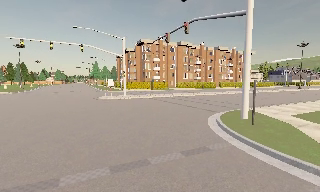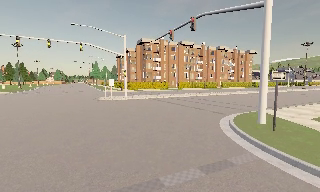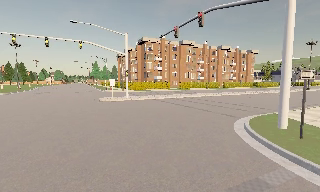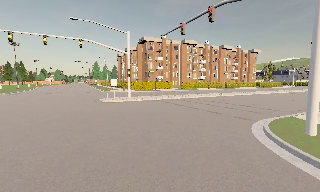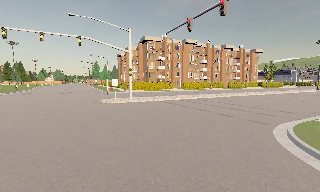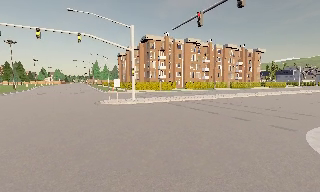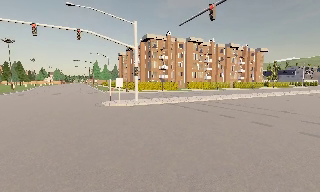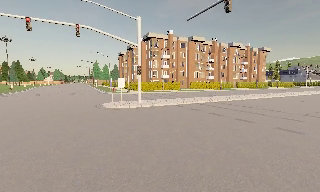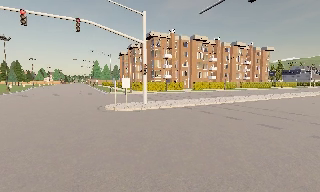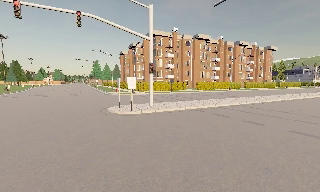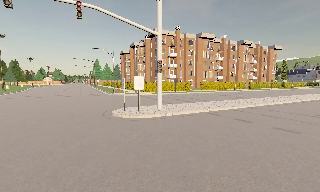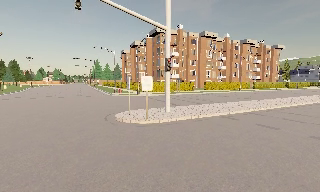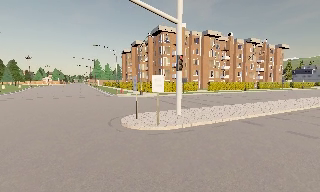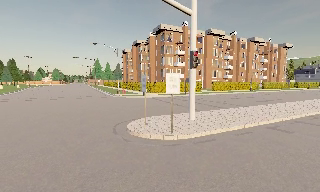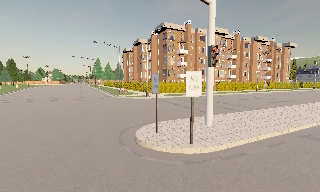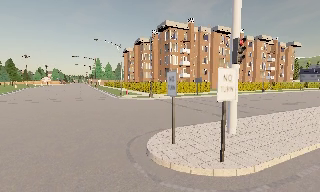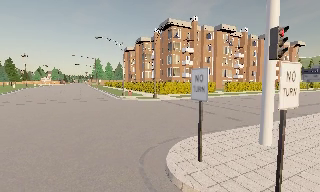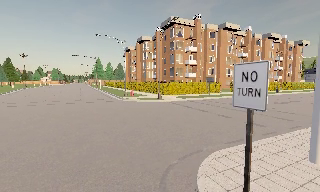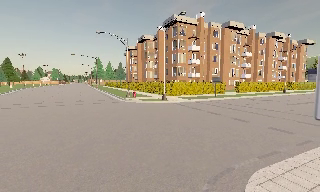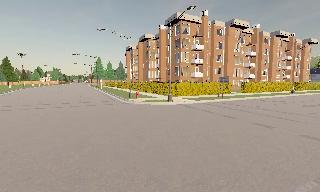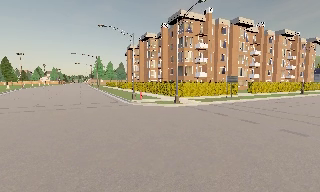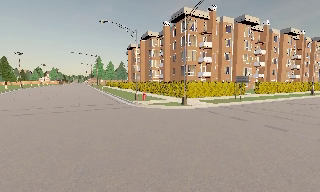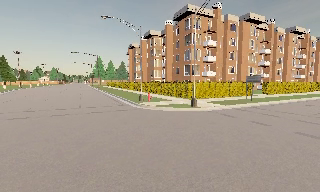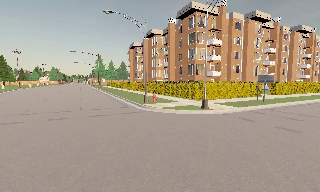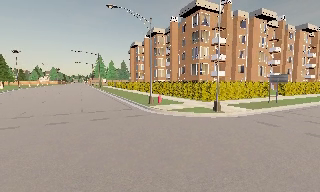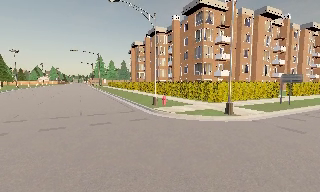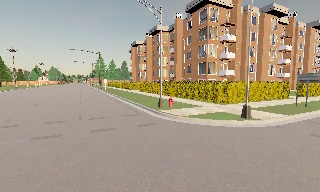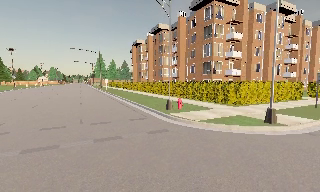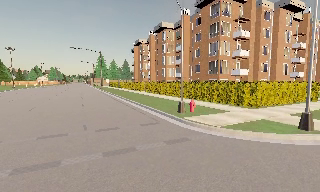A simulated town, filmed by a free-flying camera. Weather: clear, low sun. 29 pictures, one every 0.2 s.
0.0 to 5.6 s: The camera travels forward and to its left, about 35 m, so what stands in front looms larger.
The film runs forward here.
